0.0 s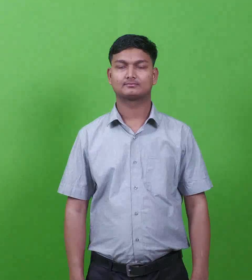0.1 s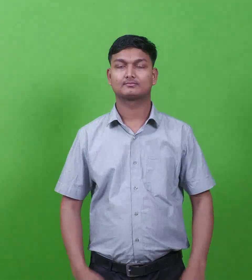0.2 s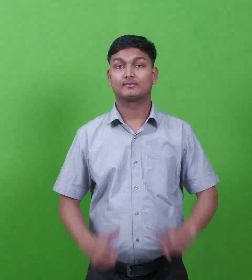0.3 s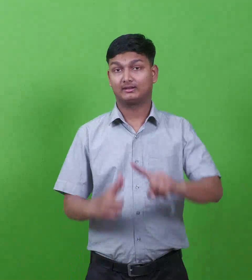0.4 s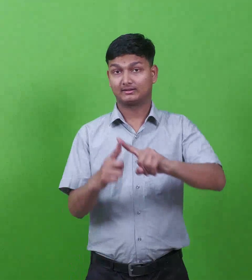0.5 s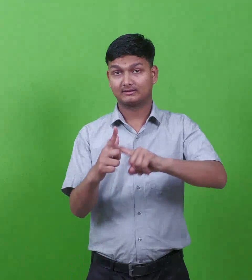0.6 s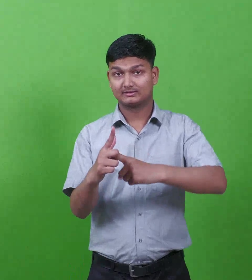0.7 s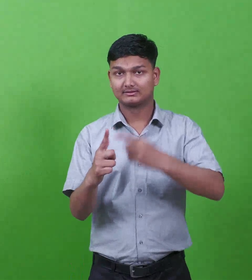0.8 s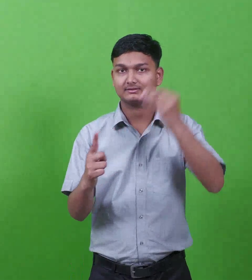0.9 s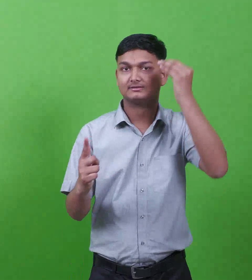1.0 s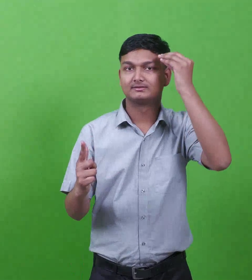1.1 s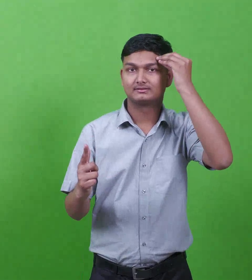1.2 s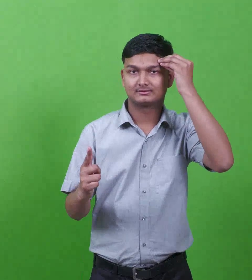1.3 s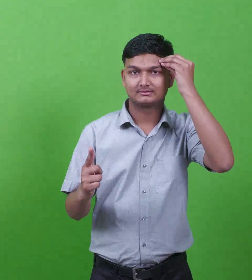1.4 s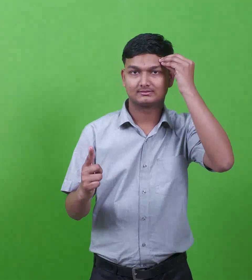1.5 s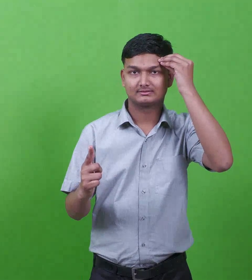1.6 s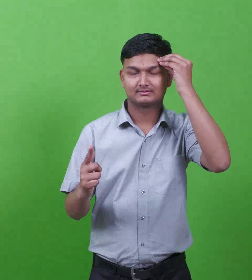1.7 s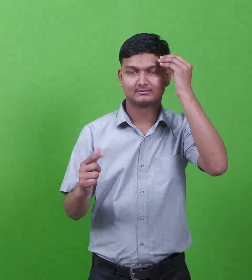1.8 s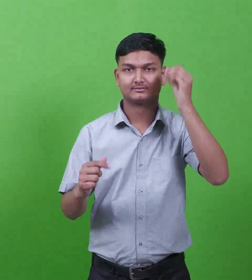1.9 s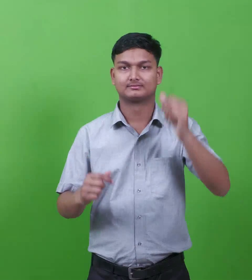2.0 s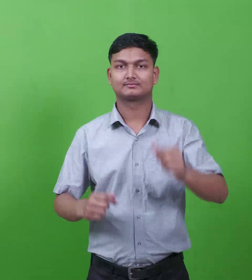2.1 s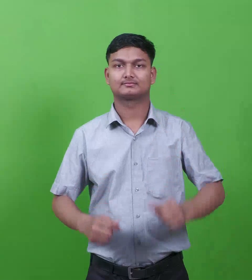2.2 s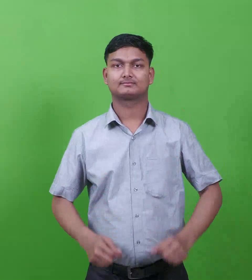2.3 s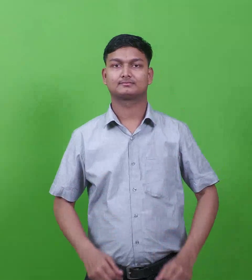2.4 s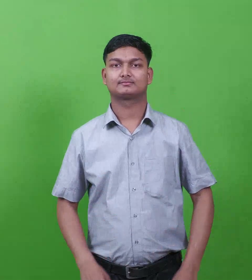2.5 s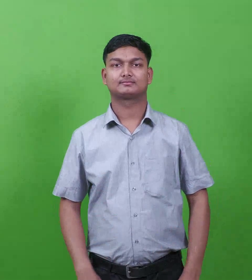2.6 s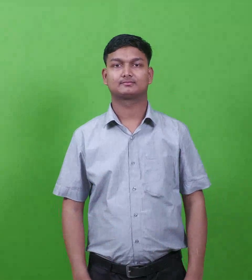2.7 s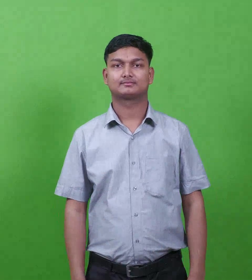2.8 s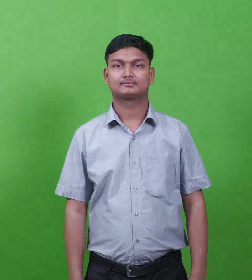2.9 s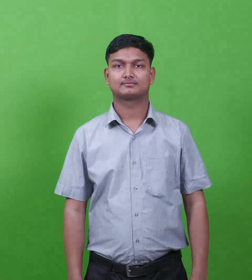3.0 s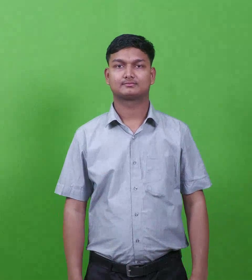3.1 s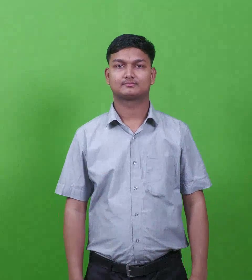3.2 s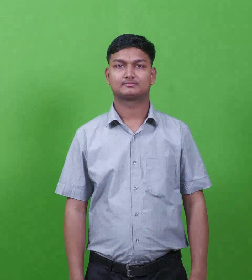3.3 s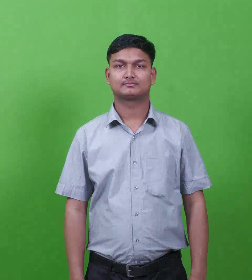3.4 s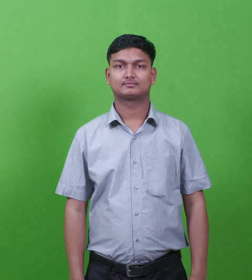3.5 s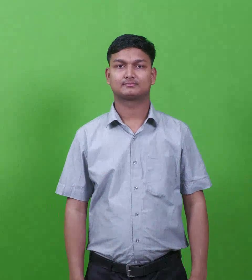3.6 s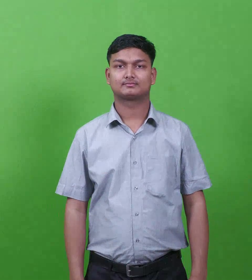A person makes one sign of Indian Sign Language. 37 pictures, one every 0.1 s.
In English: judas barsabbas
